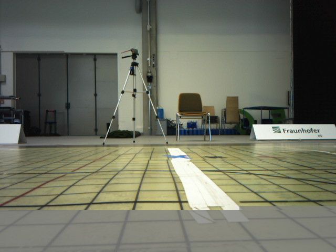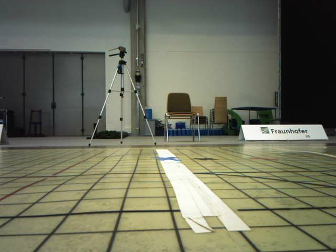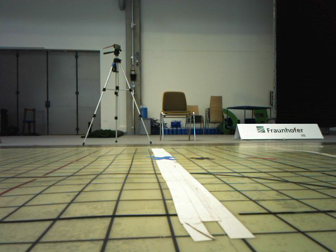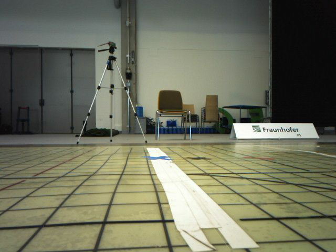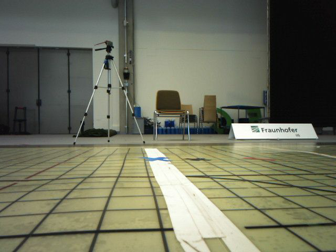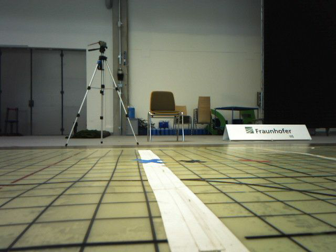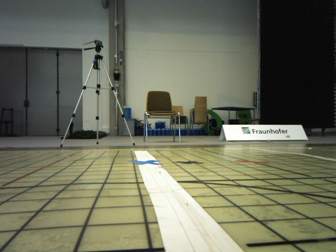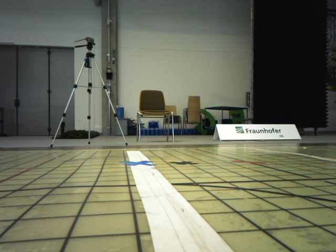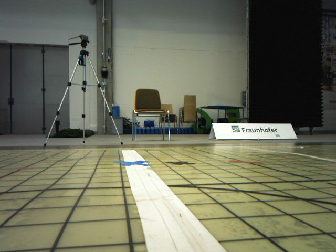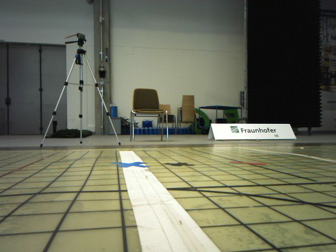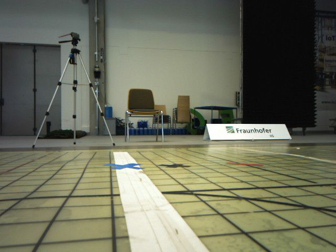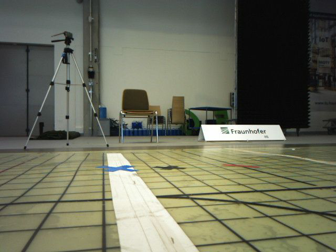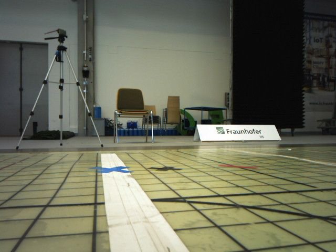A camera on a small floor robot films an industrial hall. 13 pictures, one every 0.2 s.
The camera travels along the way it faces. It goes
forward.
0.0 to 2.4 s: The camera pans to its right, which is clockwise from overhead, by about 10 degrees. It travels forward, about 0.5 m, so what stands in front looms larger.
The film runs forward here.
